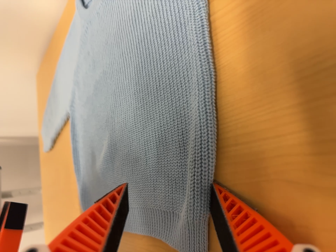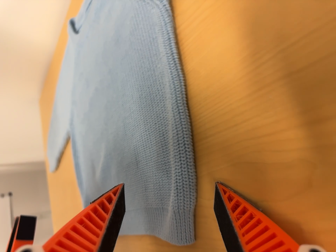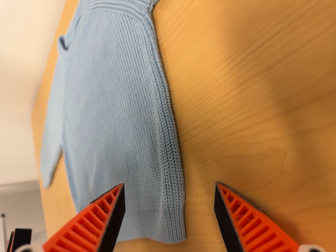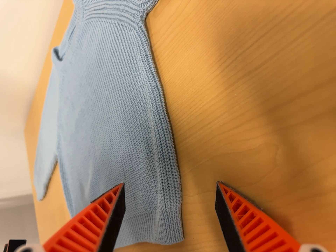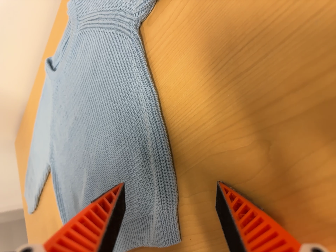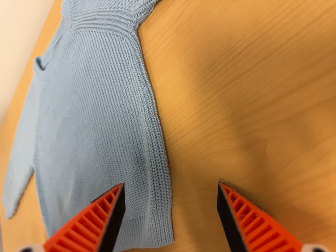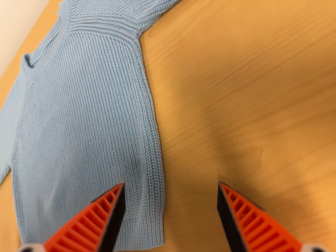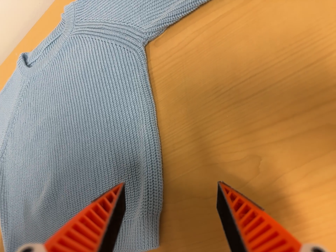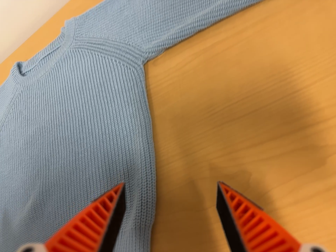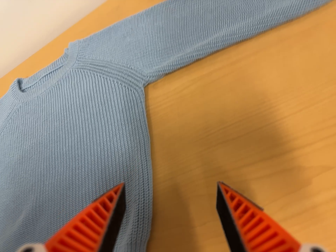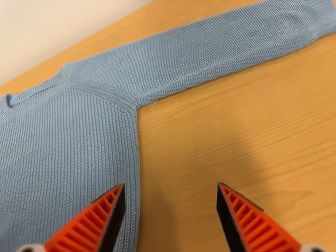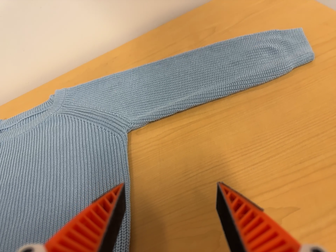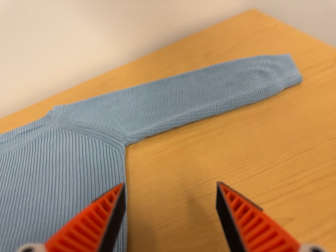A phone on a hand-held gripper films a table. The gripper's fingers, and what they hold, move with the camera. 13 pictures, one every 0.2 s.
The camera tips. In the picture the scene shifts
downward.
The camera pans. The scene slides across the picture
to the left.
0.0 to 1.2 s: The camera swings to its right by about 10 degrees, and the scene slides to the left. It travels backward and toward the bottom of its view, about 9 cm, so what stands in front gets smaller. Its aim tips toward the top of its view by about 15 degrees.
1.2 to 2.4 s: The camera pans to its right by about 20 degrees. It travels backward, to its left and toward the bottom of its view, about 12 cm. Its aim tips toward the top of its view by about 30 degrees, and the scene shifts downward. It rolls about its line of sight by about 15 degrees, and the scene rotates clockwise.
The film runs backward here.
